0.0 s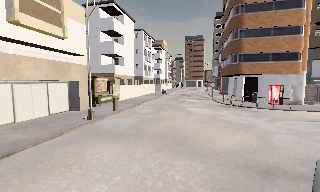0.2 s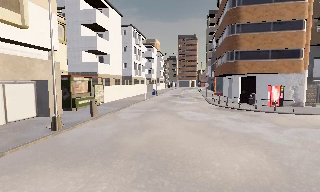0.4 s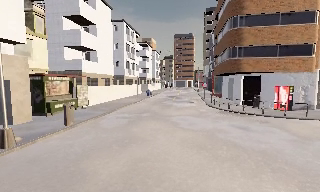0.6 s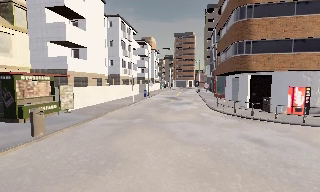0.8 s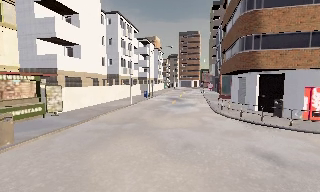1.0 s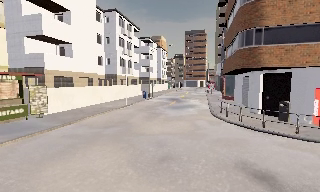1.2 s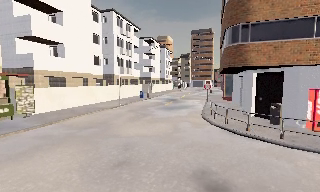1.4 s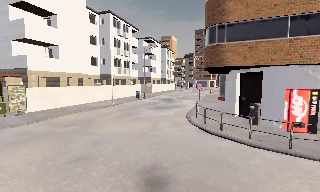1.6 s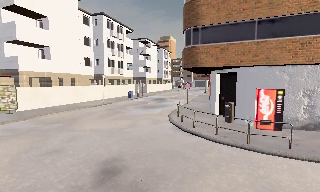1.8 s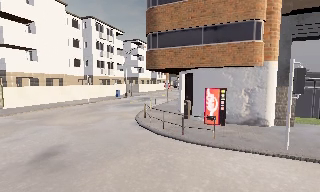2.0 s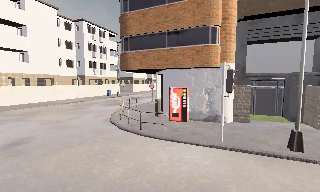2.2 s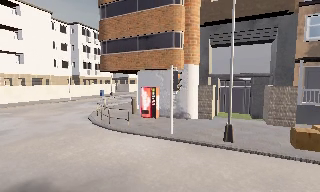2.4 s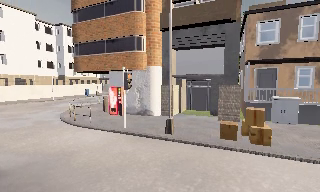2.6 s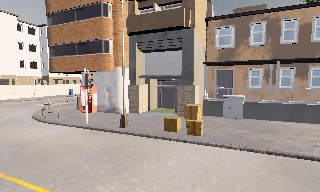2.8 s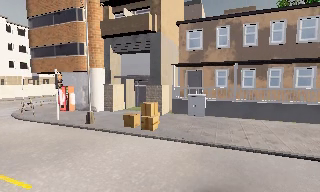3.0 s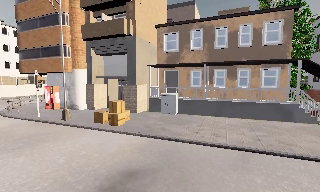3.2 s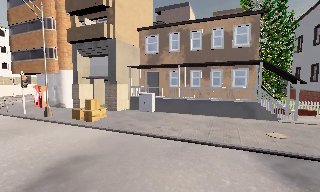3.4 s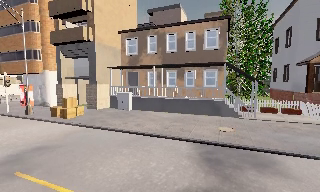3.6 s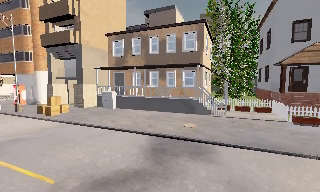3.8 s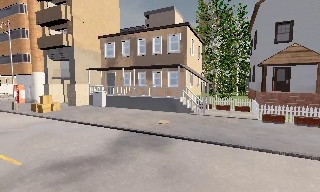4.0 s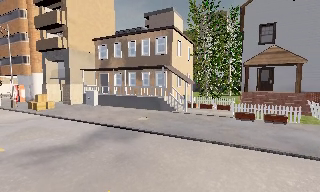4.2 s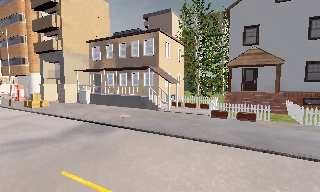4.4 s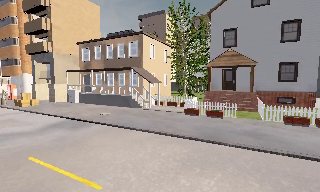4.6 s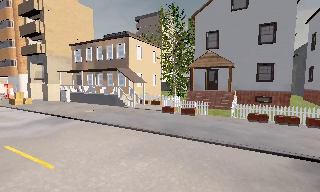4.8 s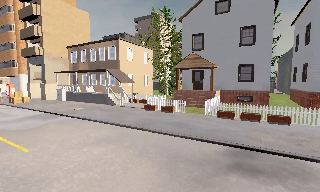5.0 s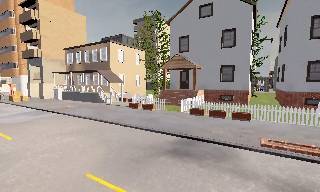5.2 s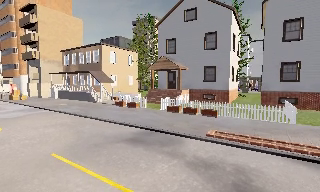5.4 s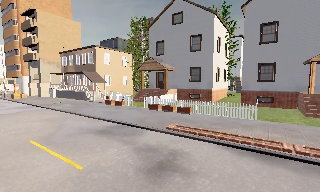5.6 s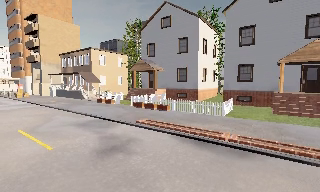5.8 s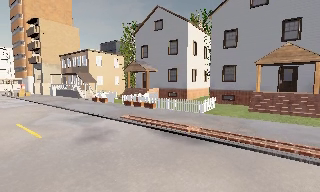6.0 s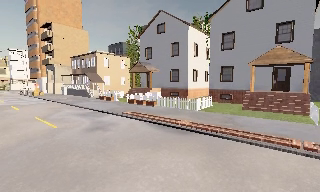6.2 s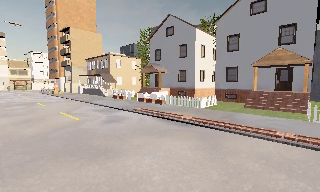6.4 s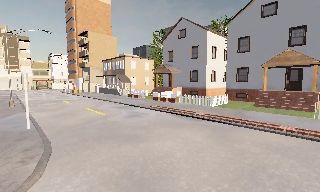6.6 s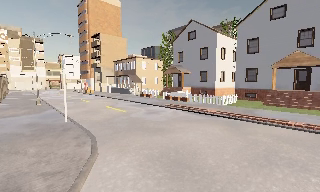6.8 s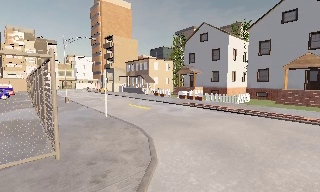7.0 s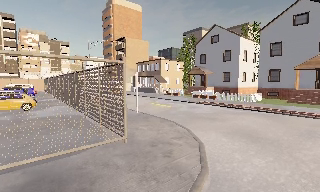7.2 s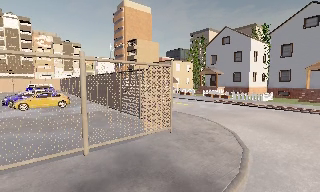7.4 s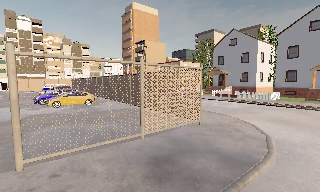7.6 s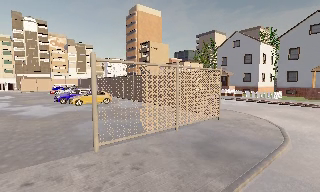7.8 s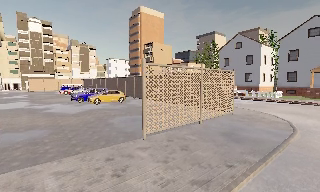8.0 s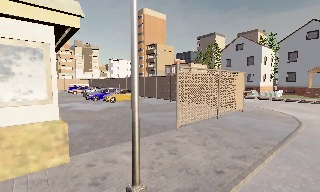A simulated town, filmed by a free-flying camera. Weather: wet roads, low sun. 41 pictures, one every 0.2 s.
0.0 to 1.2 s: The camera travels forward and to its right, about 10 m, so what stands in front looms larger.
1.2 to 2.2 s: The camera travels to its right, about 10 m, so close, fixed things drift to the left.
2.2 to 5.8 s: The camera pans to its left, which is counterclockwise from overhead, by about 10 degrees. It travels to its right and backward, about 35 m, so close, fixed things drift to the left.
5.8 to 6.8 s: The camera pans to its left, which is counterclockwise from overhead, by about 15 degrees. It travels backward, about 7 m, so what stands in front gets smaller.
6.8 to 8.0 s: The camera travels to its left and backward, about 12 m, so close, fixed things drift to the right.
The film runs forward here.
